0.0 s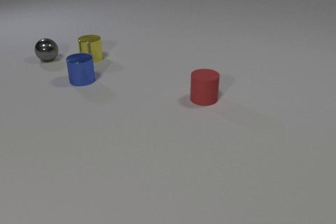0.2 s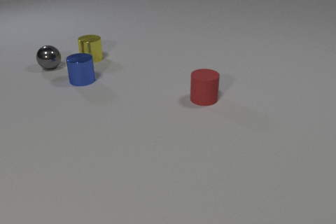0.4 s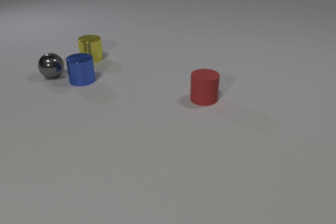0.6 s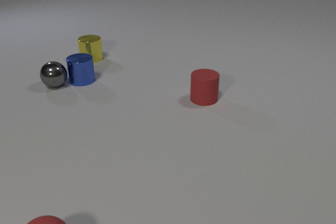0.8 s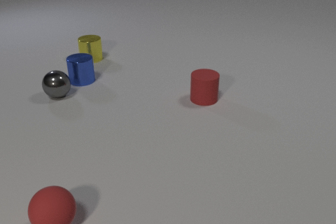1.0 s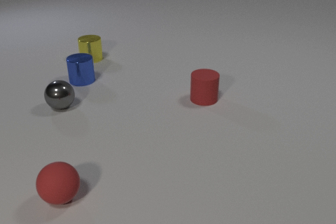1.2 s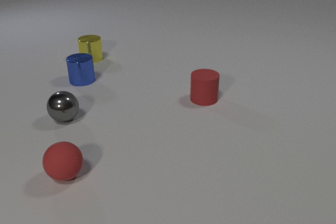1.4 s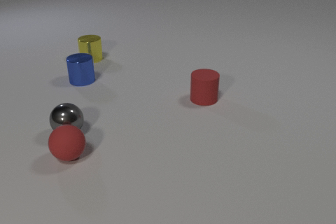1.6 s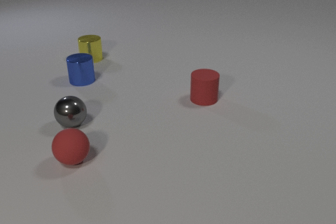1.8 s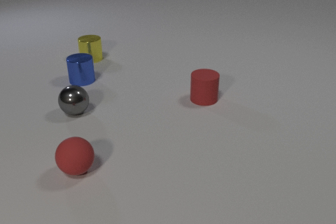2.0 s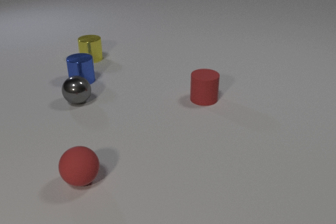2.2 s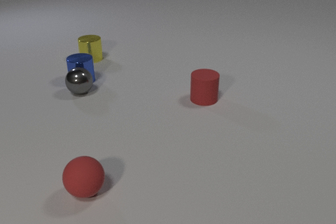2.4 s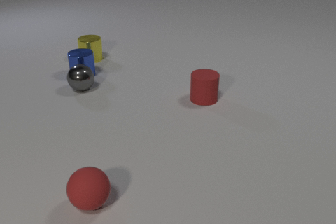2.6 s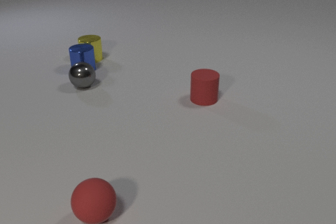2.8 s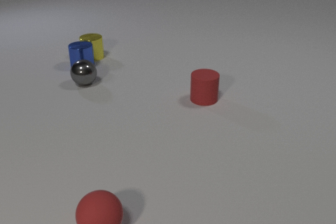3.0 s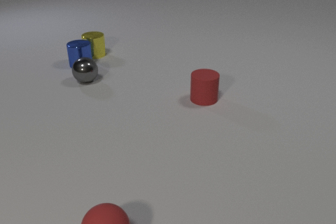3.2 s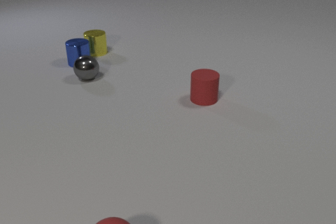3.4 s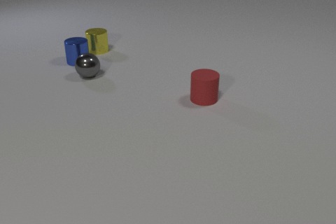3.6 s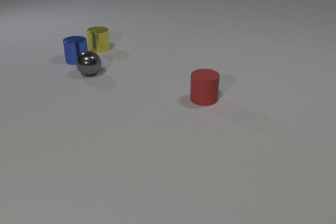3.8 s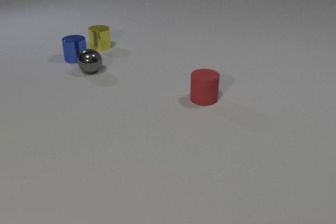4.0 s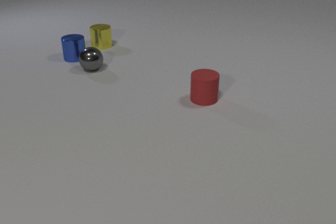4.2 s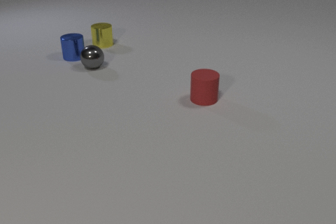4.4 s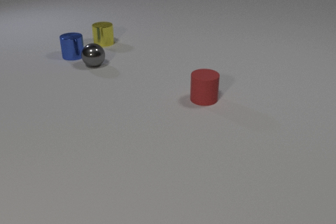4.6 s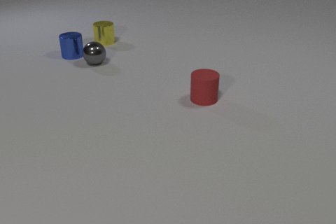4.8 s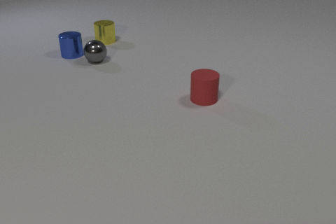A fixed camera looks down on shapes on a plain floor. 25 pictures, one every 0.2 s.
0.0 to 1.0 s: The red rubber sphere comes in at the bottom edge, rolls away from the camera. The gray metal sphere rolls toward the camera.
1.0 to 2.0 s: The red rubber sphere rolls away from the camera and to the right. The gray metal sphere rolls to the right and away from the camera. The red rubber sphere and the gray metal sphere collide.
2.0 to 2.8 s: The red rubber sphere rolls toward the camera. The gray metal sphere rolls away from the camera. The blue metal cylinder slides away from the camera. The yellow metal cylinder moves, and ends about where it began. The gray metal sphere and the blue metal cylinder collide. The blue metal cylinder and the yellow metal cylinder collide.
2.8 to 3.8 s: The red rubber sphere rolls toward the camera, leaves at the bottom edge. The gray metal sphere rolls away from the camera. The blue metal cylinder slides away from the camera. The yellow metal cylinder slides away from the camera.
3.8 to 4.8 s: The gray metal sphere rolls away from the camera. The blue metal cylinder slides away from the camera. The yellow metal cylinder slides away from the camera.
What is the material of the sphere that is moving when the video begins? metal.
What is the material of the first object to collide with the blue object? metal.
What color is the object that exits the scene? red.
